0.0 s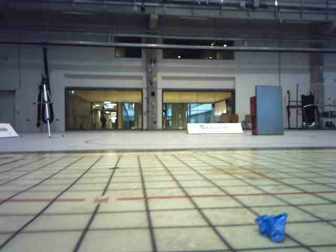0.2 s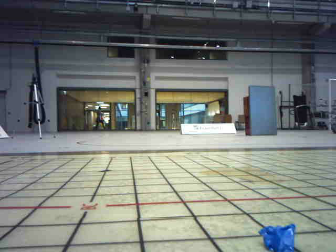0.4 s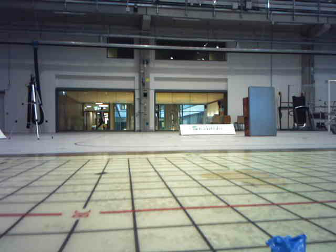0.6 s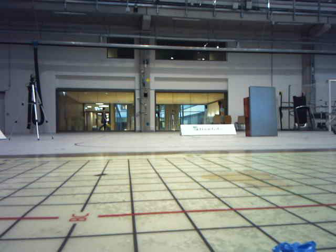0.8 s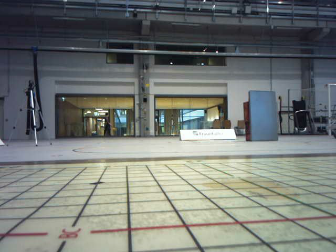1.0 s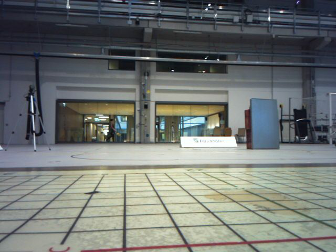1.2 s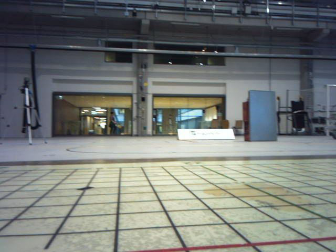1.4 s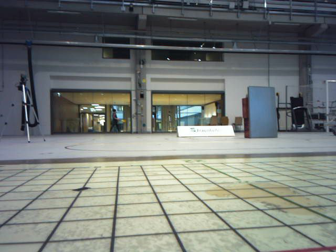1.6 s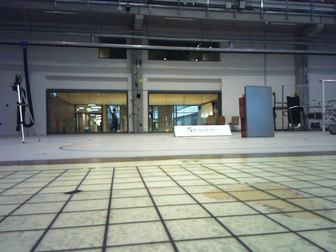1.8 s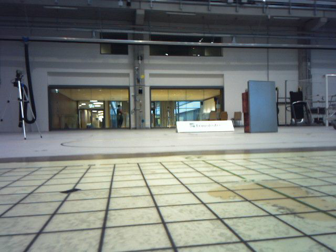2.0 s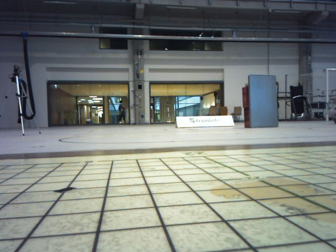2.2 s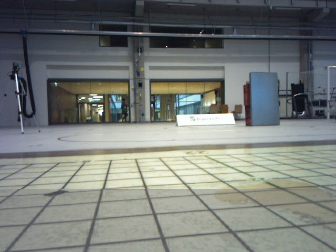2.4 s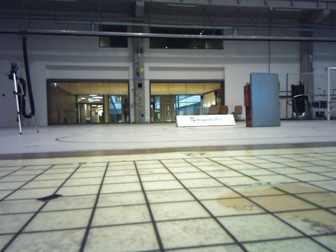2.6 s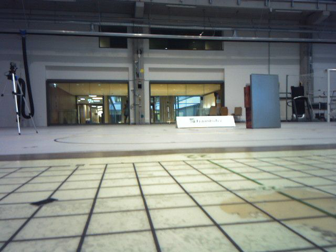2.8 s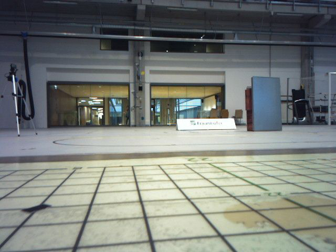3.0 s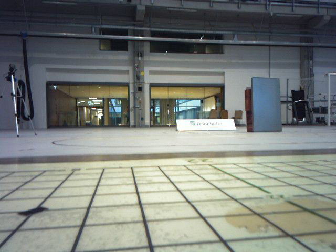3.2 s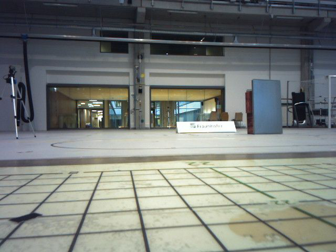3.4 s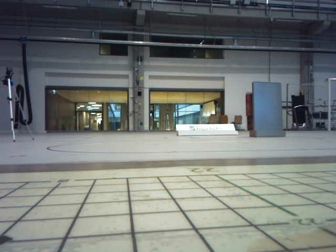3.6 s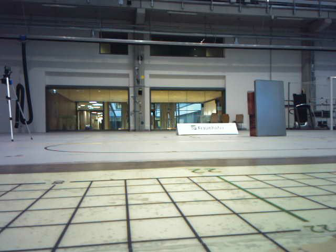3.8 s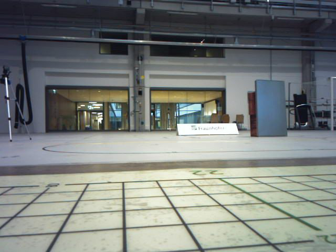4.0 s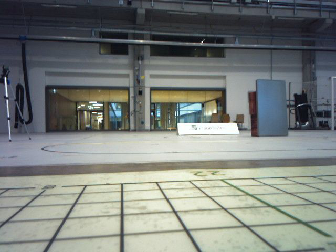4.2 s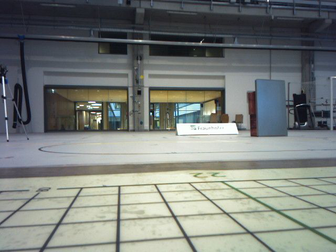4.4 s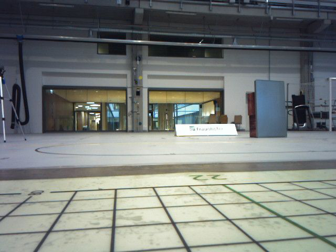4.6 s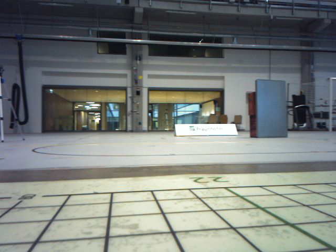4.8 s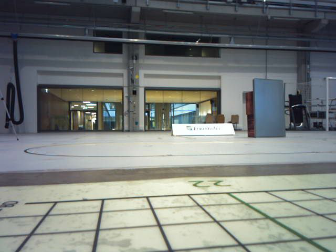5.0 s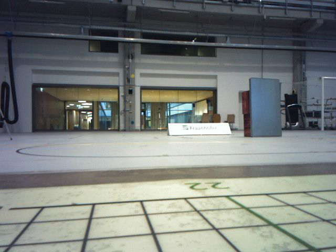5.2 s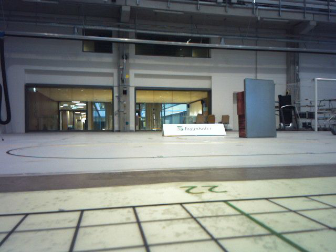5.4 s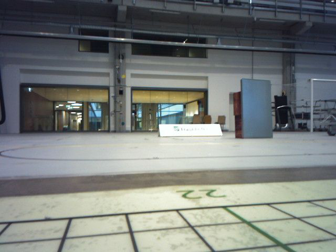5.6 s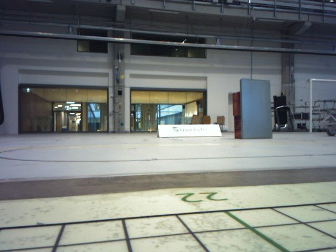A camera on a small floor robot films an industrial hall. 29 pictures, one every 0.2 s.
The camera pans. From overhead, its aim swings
clockwise.
The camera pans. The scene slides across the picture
to the left.
0.0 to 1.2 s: The scene slides to the left, as the camera pans about 75 degrees to its right. It travels forward, about 0.2 m.
1.2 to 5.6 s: The camera travels forward, about 0.9 m, so what stands in front looms larger.
The film runs forward here.
